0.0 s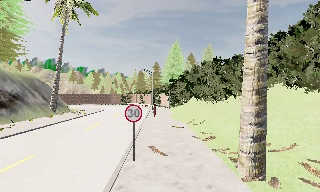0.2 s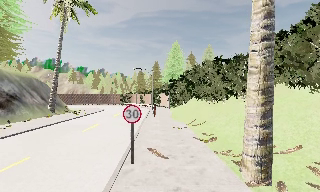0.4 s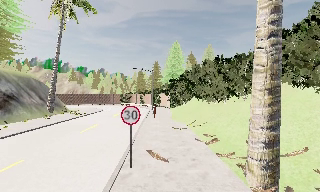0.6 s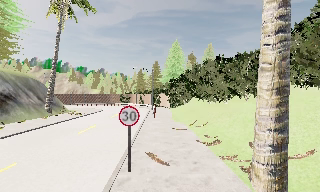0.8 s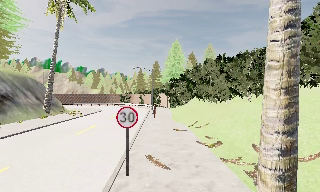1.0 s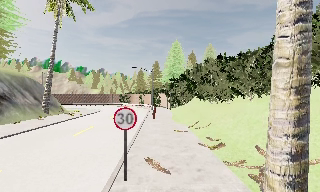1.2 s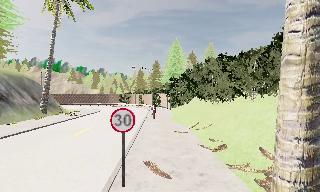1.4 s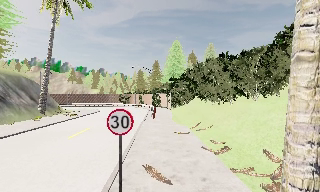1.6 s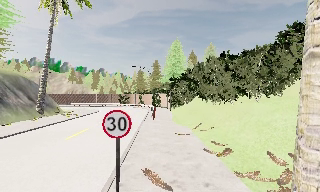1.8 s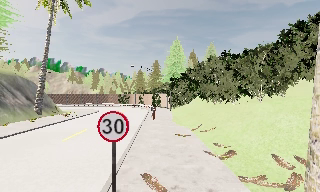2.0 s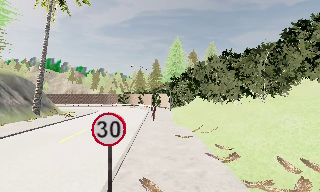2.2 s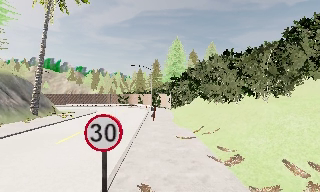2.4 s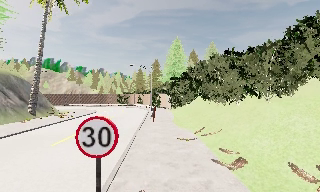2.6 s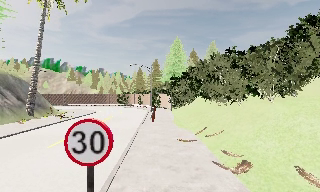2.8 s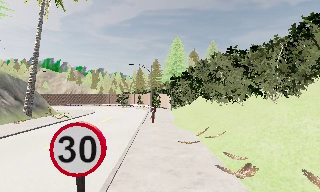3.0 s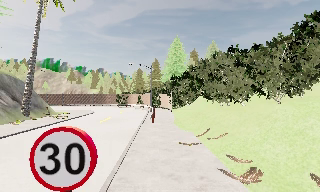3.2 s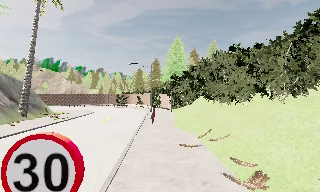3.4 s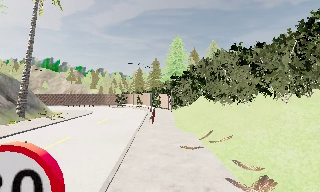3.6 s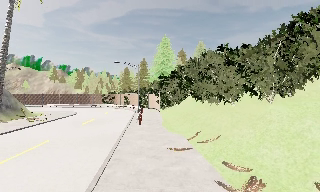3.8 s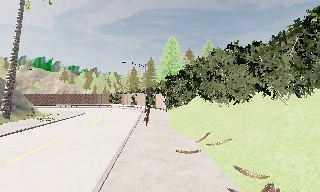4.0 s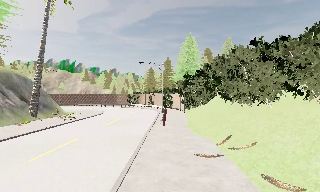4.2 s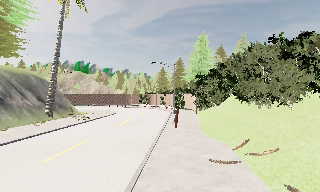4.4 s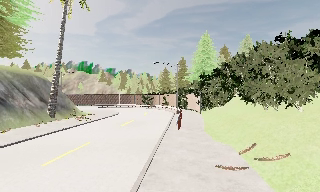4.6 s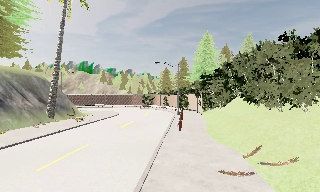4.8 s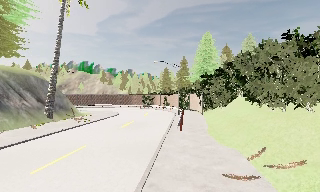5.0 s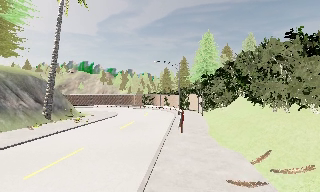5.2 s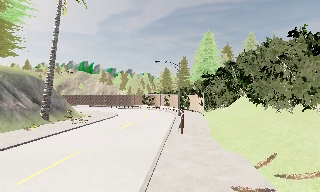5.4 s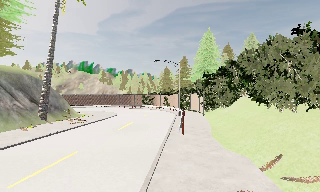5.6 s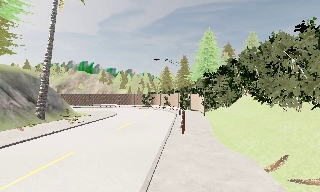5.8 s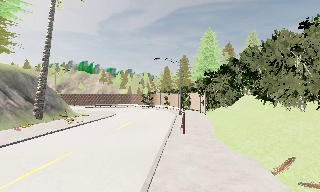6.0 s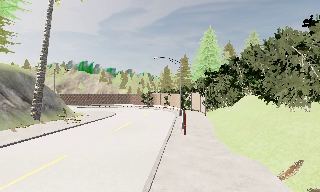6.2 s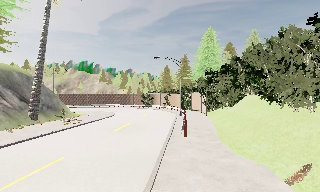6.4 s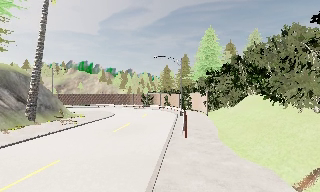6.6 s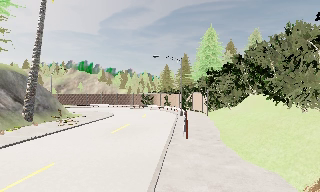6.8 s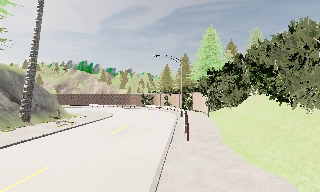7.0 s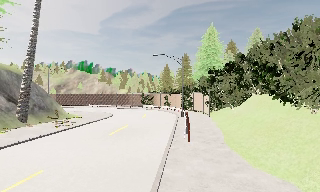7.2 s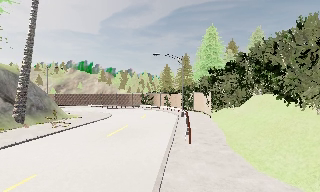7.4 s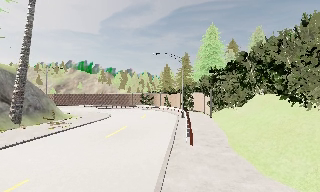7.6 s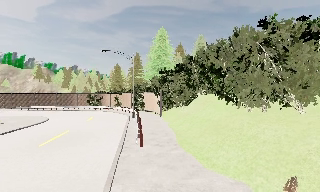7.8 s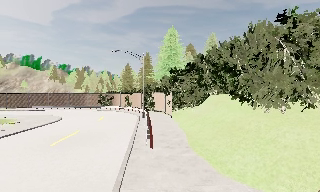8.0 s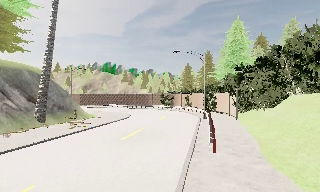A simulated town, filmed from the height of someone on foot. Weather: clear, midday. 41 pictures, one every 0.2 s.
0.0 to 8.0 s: The scene slides to the right, as the camera pans about 15 degrees to its left. It travels forward, about 12 m, so what stands in front looms larger.
The film runs forward here.
